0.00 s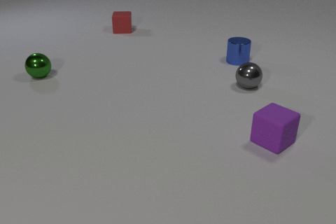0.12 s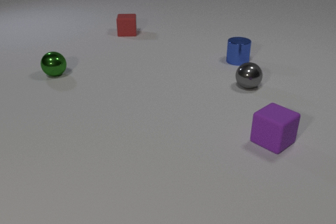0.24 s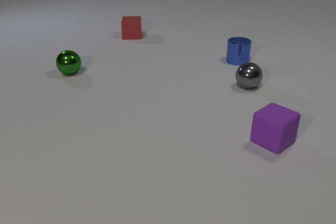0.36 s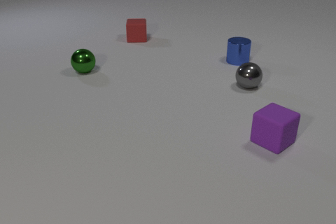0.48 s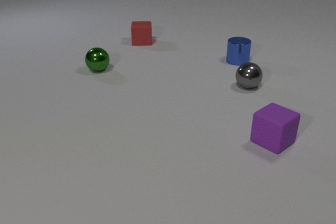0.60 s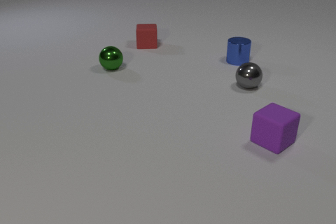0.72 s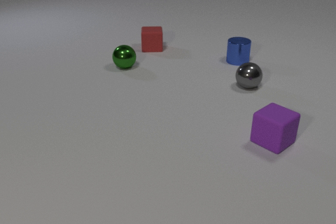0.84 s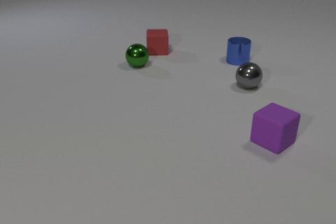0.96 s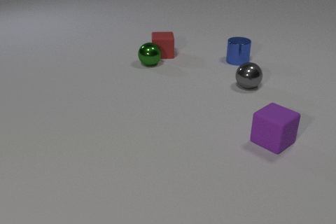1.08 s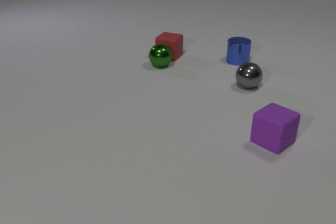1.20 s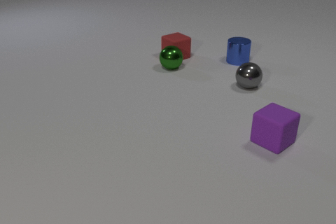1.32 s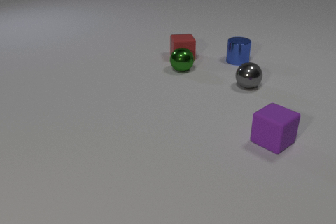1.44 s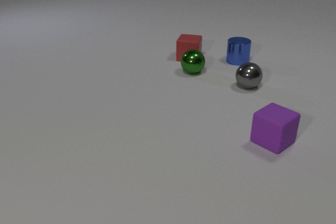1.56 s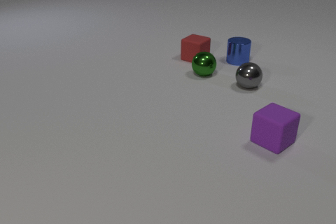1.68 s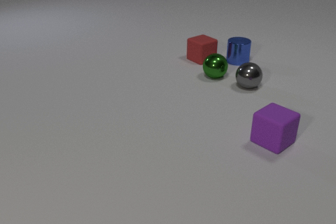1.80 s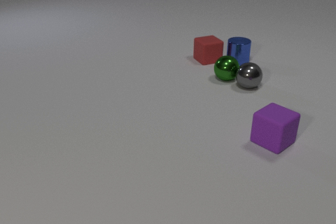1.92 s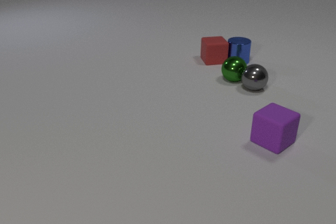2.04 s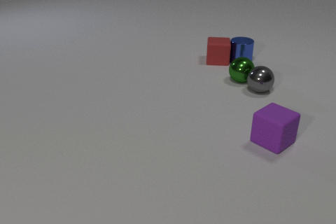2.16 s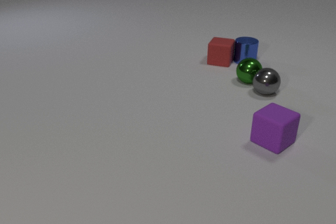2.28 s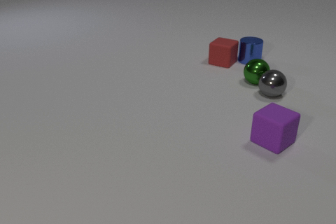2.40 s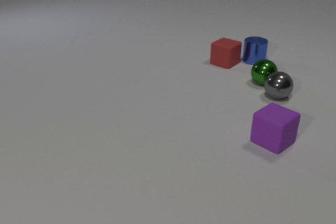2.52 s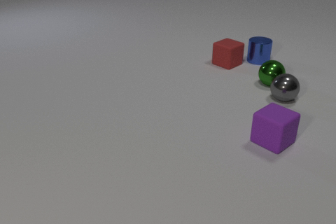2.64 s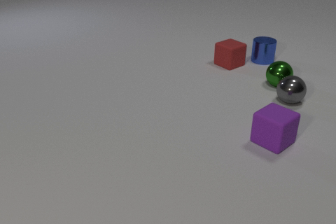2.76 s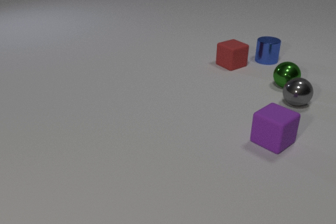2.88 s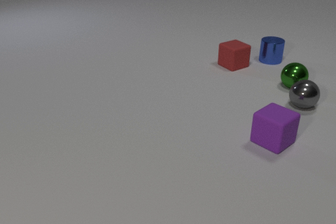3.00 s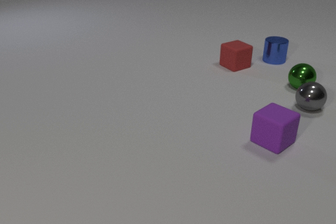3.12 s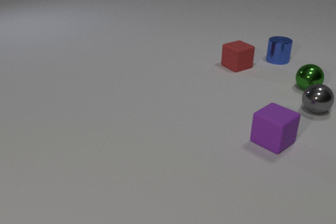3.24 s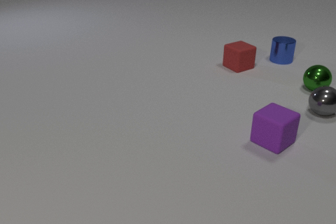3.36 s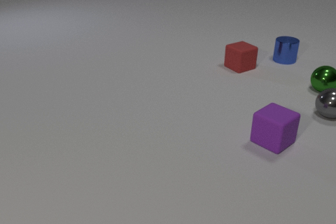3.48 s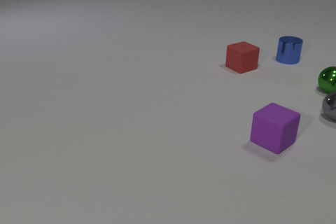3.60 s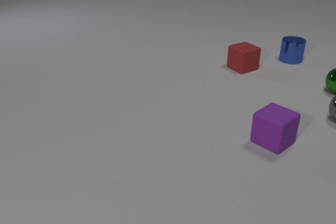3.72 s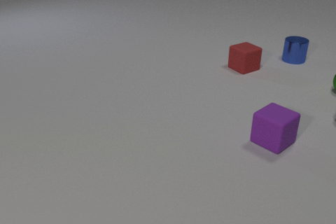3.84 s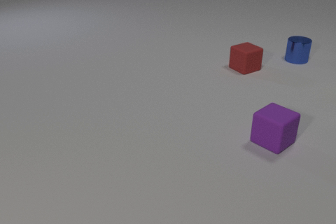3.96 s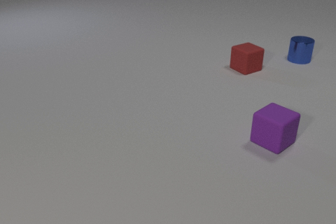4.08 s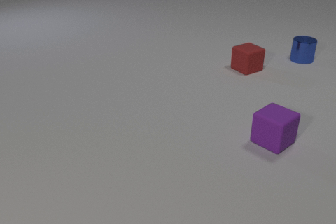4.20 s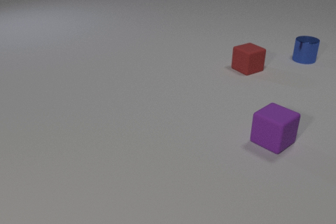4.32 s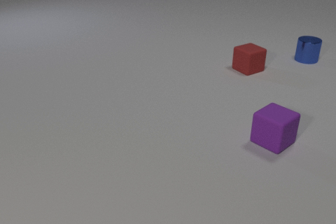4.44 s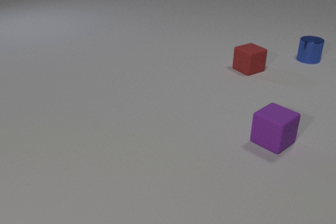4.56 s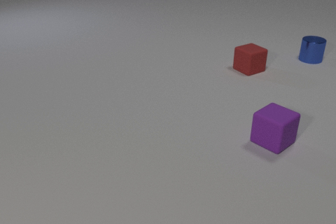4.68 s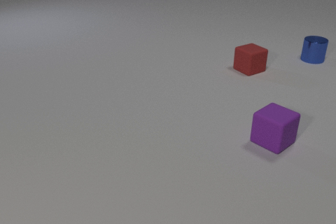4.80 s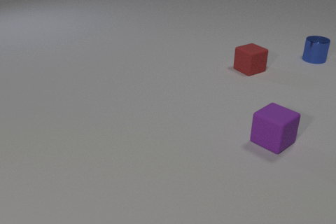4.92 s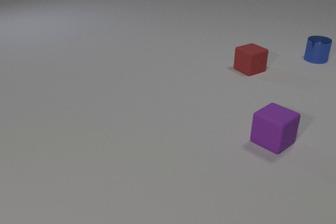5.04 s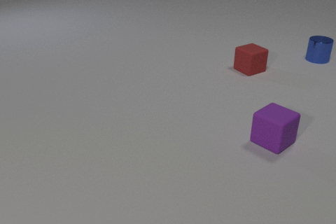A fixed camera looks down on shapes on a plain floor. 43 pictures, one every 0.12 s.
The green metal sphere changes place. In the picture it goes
to the right.
The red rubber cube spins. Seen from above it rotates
clockwise.
0.00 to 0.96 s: The red rubber cube slides toward the camera and to the right. The green metal sphere rolls to the right.
0.96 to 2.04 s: The red rubber cube slides to the right, spins so that its near face slides to the left, clockwise seen from above. The green metal sphere rolls to the right. The gray metal sphere rolls to the right and toward the camera. The red rubber cube and the green metal sphere collide. The green metal sphere and the gray metal sphere collide. The red rubber cube and the blue metal cylinder collide.
2.04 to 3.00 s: The red rubber cube slides to the right and toward the camera, spins so that its near face slides to the left, clockwise seen from above. The green metal sphere rolls to the right. The blue metal cylinder slides to the right. The gray metal sphere rolls to the right and toward the camera.
3.00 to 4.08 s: The red rubber cube slides to the right and toward the camera. The green metal sphere rolls to the right, leaves at the right edge. The blue metal cylinder slides to the right. The gray metal sphere rolls to the right, leaves at the right edge.
4.08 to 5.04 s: The blue metal cylinder slides to the right and away from the camera.
What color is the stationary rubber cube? purple.
What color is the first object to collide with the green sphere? red.
How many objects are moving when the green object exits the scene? 2.
